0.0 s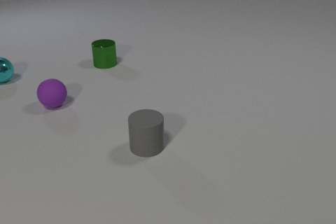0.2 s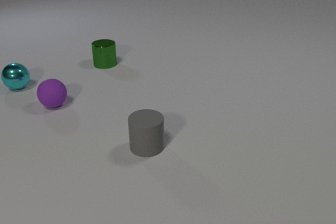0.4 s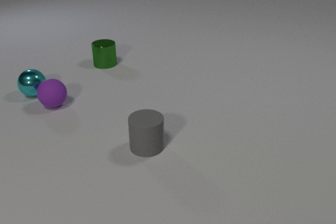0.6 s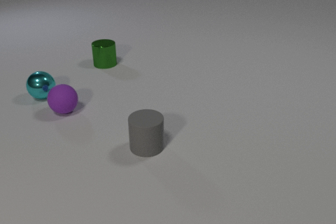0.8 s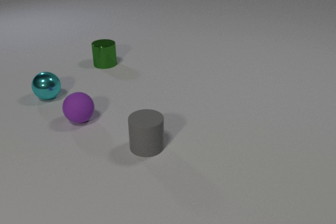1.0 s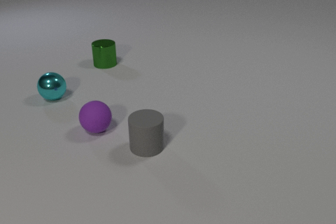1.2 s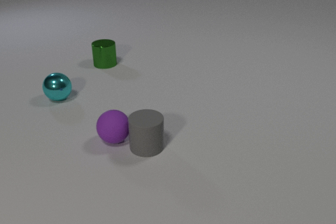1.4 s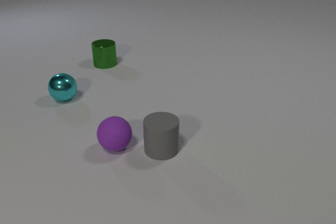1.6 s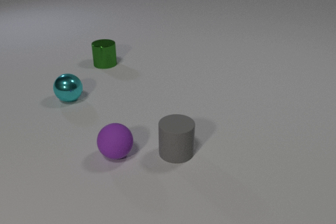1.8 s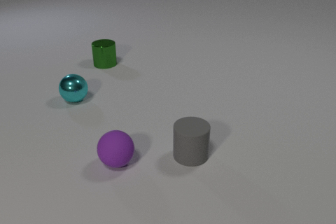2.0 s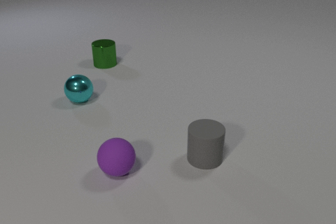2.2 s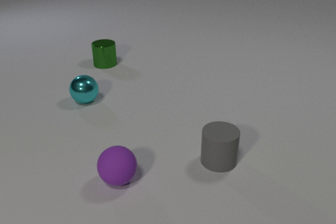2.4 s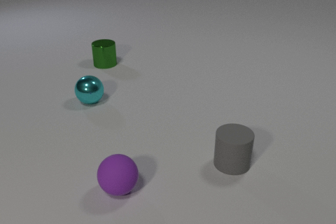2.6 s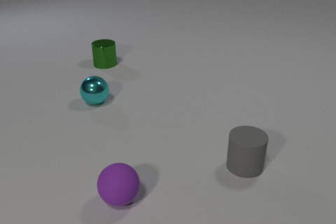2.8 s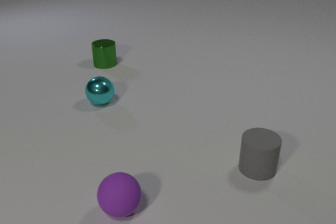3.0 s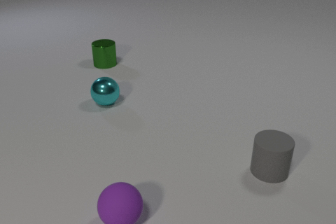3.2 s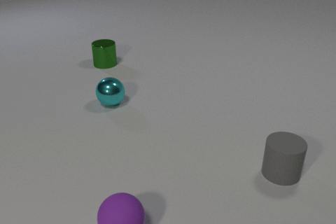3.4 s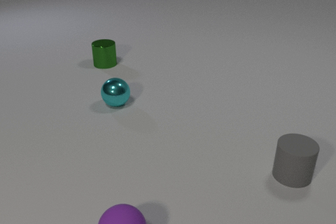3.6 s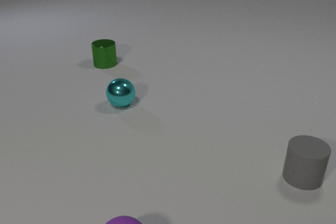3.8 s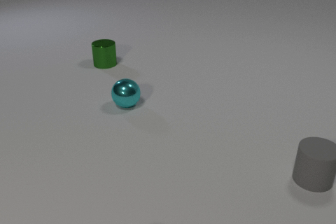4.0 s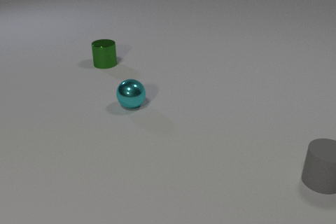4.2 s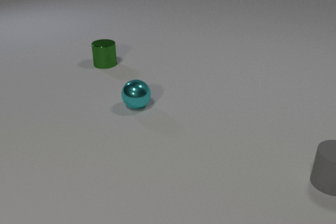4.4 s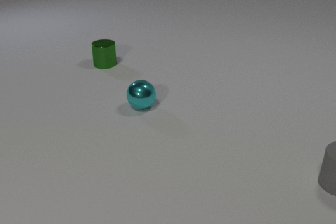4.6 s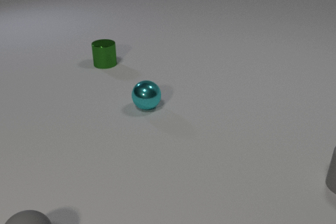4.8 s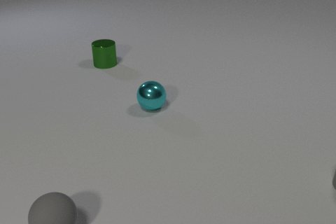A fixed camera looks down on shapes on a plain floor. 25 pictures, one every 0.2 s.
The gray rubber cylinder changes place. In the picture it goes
to the right.
The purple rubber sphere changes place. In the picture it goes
toward the camera.
0.0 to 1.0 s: The cyan metal sphere rolls toward the camera and to the right. The purple rubber sphere rolls toward the camera and to the right. The cyan metal sphere and the purple rubber sphere collide.
1.0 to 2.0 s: The cyan metal sphere rolls to the right and toward the camera. The purple rubber sphere rolls toward the camera. The gray rubber cylinder slides to the right. The purple rubber sphere and the gray rubber cylinder collide.
2.0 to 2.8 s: The cyan metal sphere rolls to the right and toward the camera. The purple rubber sphere rolls toward the camera. The gray rubber cylinder slides to the right.
2.8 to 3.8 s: The cyan metal sphere rolls to the right. The purple rubber sphere rolls toward the camera, leaves at the bottom edge. The gray rubber cylinder slides to the right.
3.8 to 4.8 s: The cyan metal sphere rolls to the right. The gray rubber sphere comes in at the bottom edge, rolls to the right and away from the camera. The gray rubber cylinder slides to the right.
How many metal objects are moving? 1.
What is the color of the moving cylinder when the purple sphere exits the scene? gray.
Are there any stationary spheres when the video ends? no.
